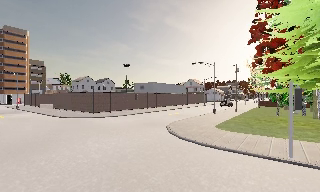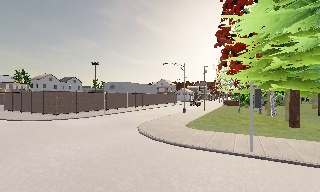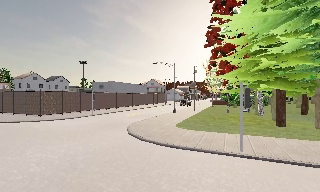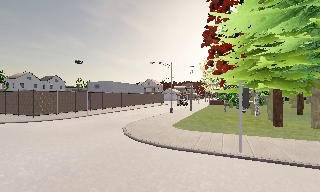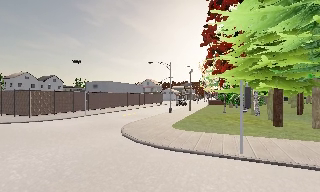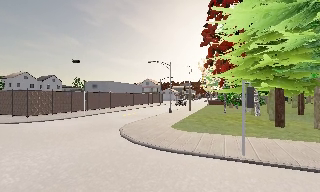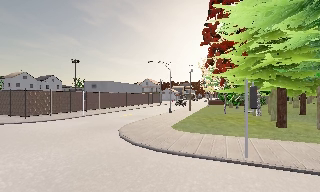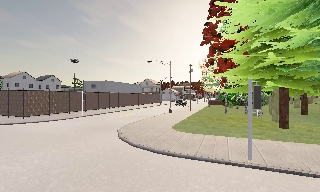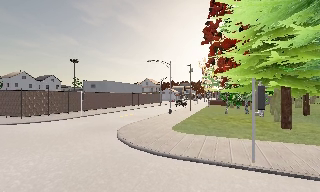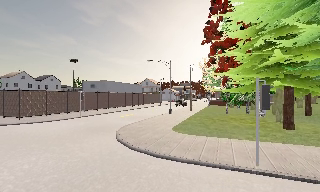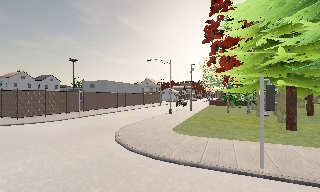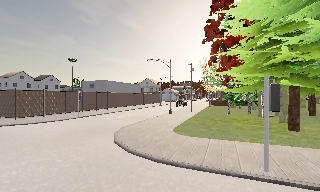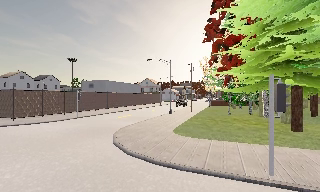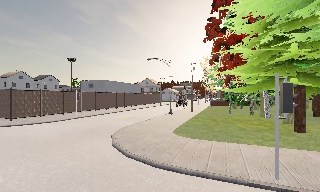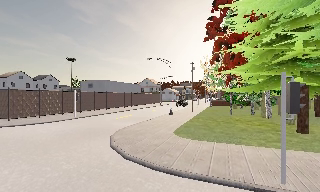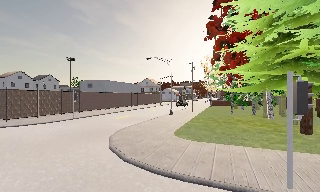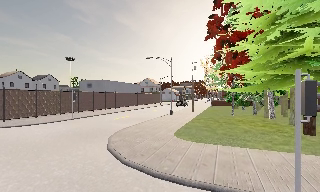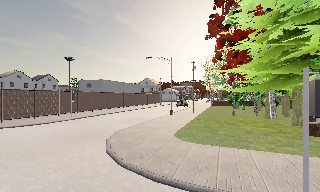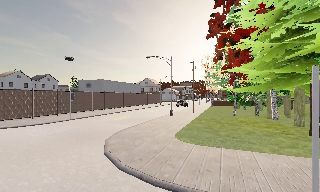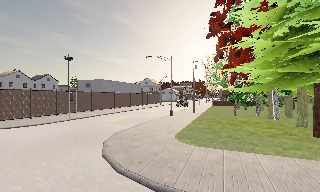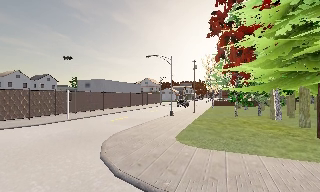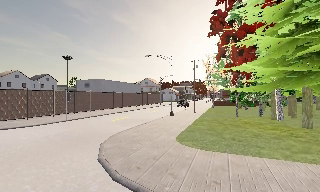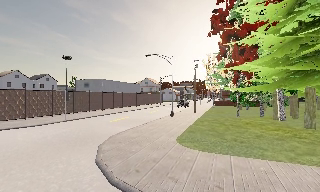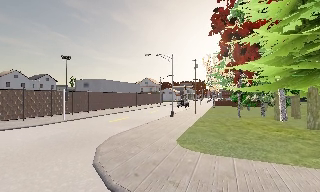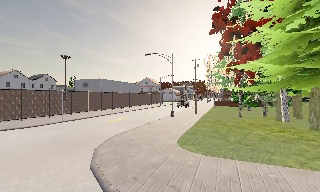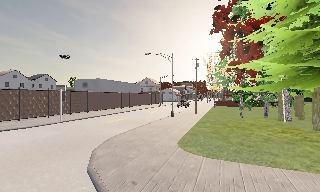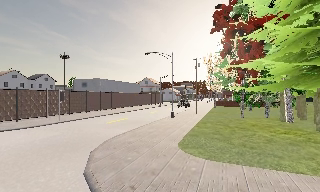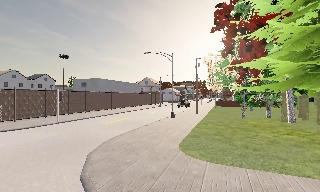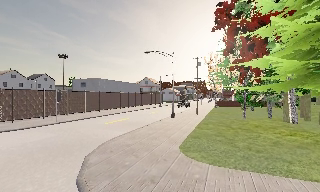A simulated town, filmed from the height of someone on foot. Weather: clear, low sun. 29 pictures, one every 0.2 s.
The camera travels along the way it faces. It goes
forward.
0.0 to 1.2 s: The scene slides to the left, as the camera pans about 15 degrees to its right. It travels forward, about 1.5 m, so what stands in front looms larger.
1.2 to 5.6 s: The camera travels forward, about 5 m, so what stands in front looms larger.
The film runs forward here.
